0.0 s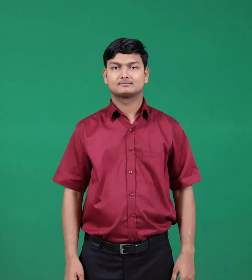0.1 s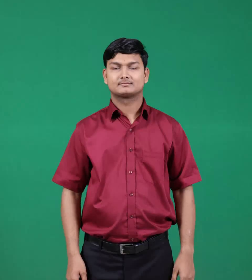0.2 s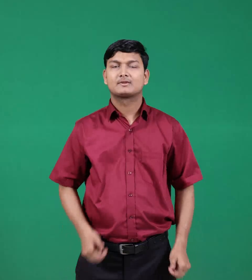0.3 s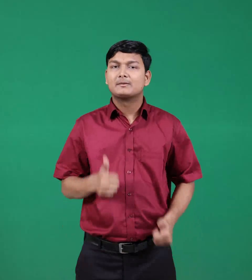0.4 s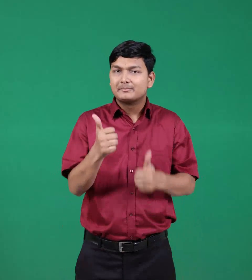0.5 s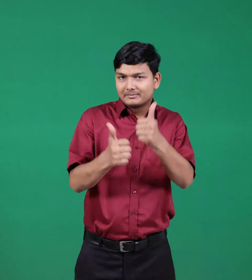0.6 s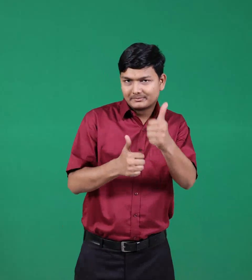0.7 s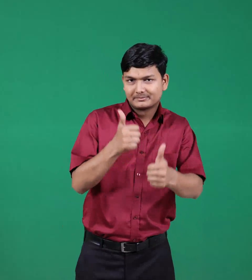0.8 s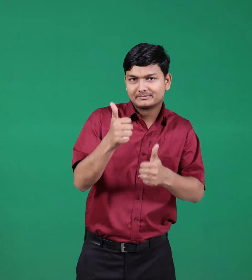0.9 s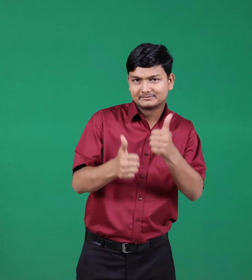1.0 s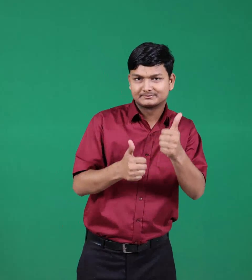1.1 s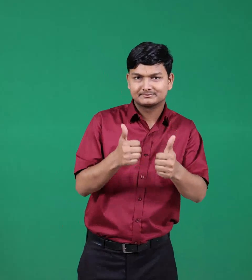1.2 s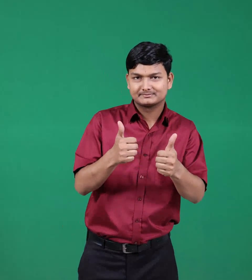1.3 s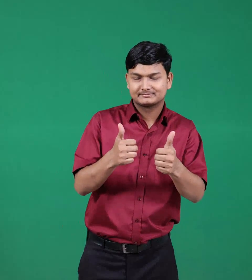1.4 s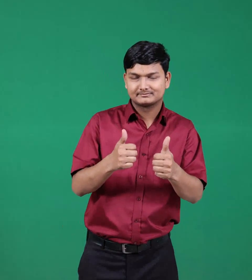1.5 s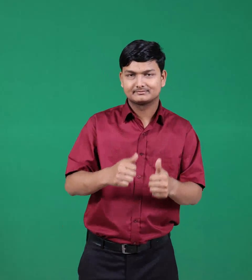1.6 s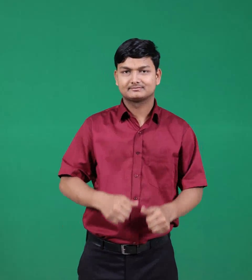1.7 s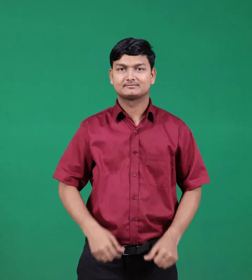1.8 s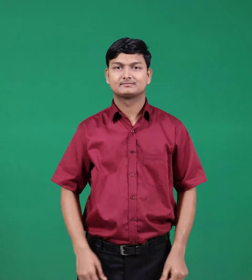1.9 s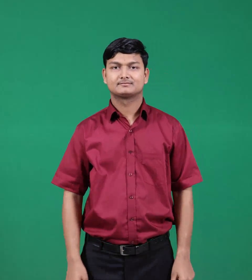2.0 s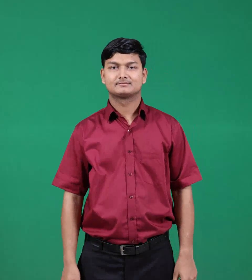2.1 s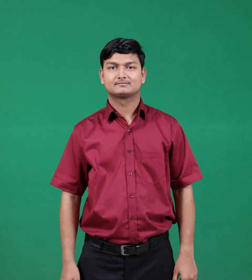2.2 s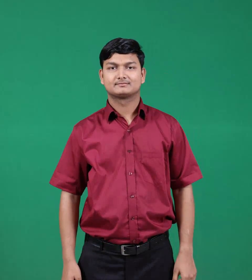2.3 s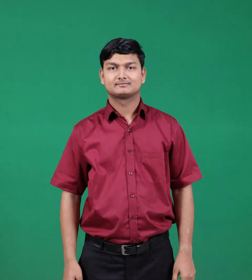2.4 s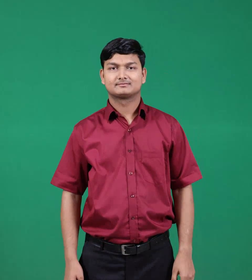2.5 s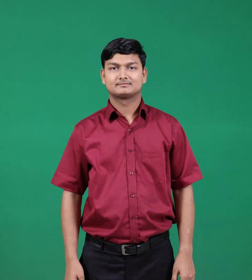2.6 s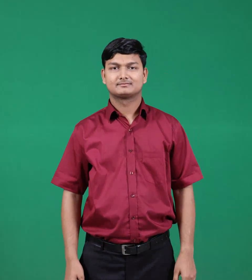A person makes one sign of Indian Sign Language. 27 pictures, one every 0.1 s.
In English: exam
